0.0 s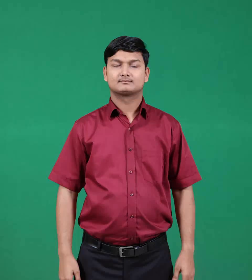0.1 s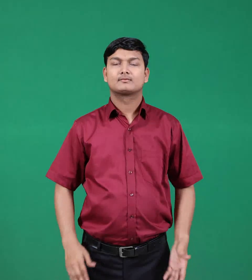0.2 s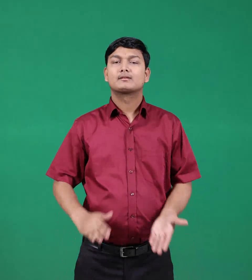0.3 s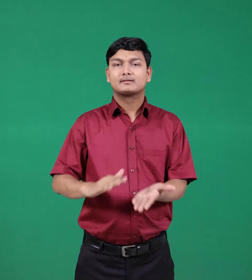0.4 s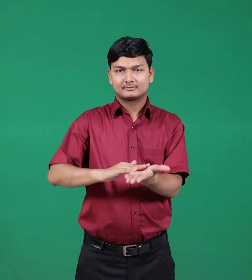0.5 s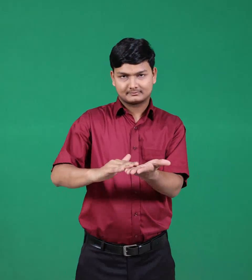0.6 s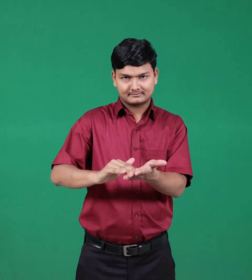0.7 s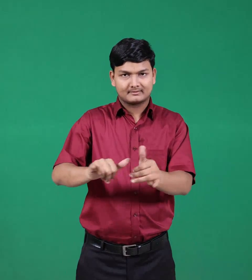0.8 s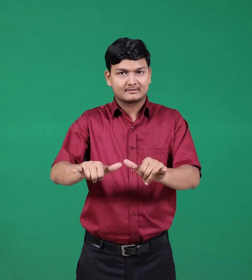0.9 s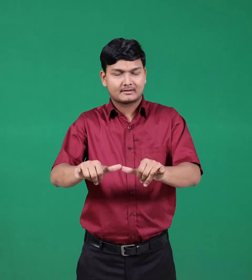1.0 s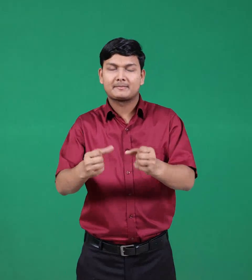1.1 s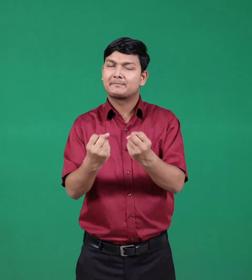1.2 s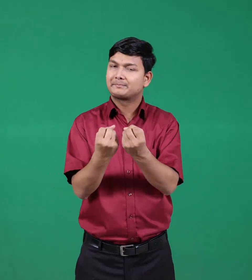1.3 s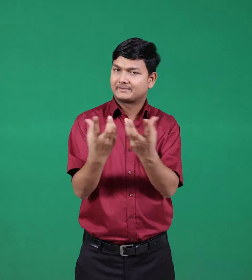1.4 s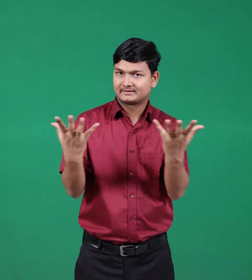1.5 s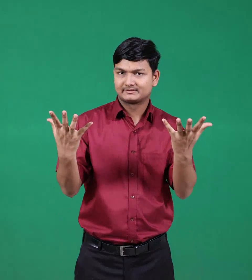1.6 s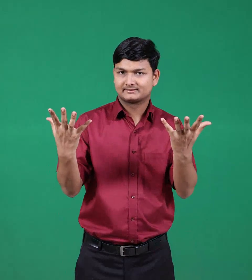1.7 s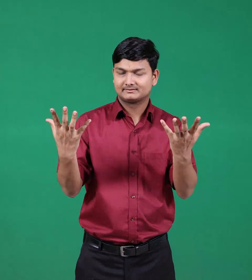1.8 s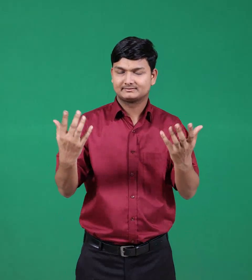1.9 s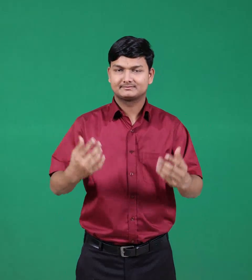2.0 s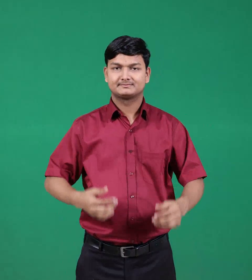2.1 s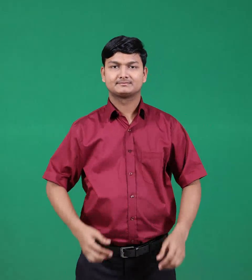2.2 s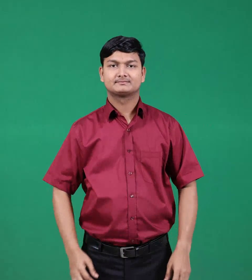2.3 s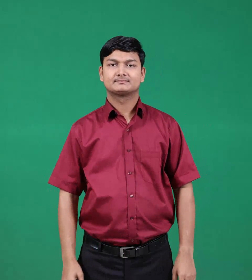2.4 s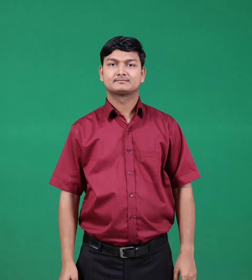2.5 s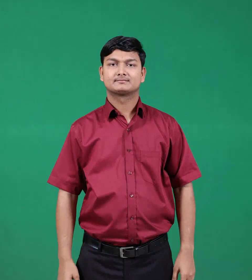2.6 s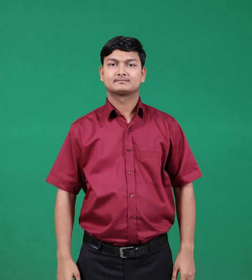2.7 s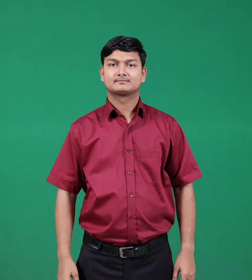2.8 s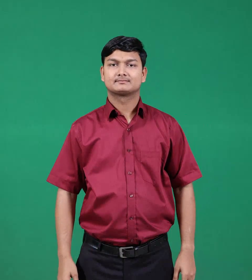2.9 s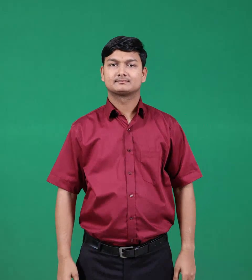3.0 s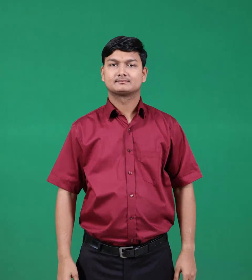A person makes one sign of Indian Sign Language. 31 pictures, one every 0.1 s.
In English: lands
